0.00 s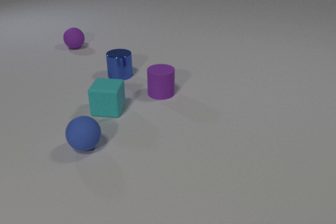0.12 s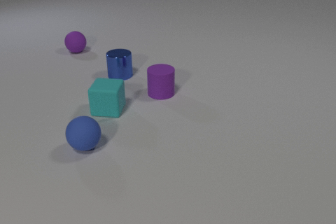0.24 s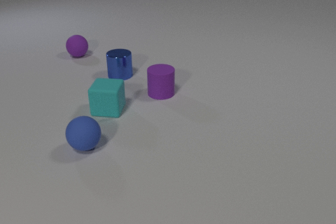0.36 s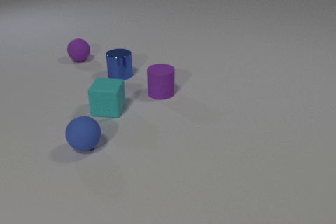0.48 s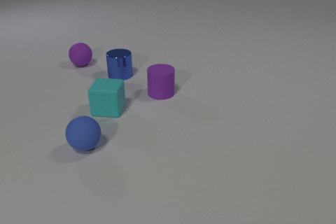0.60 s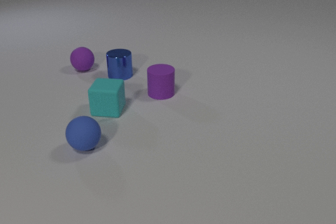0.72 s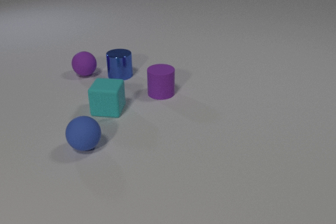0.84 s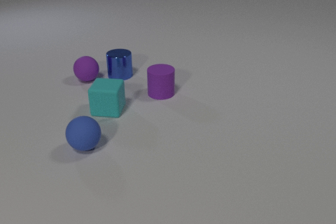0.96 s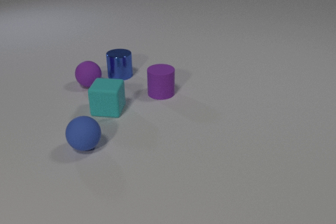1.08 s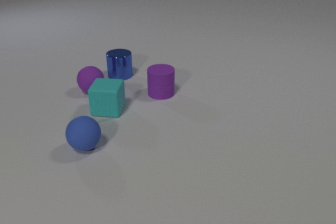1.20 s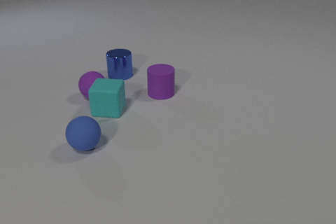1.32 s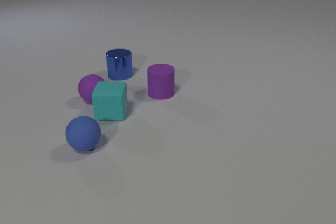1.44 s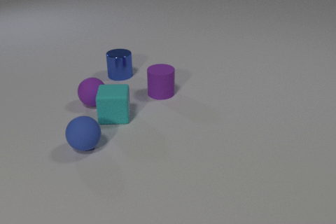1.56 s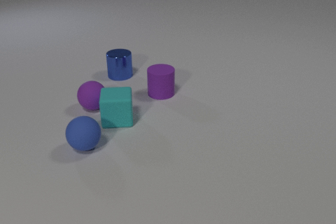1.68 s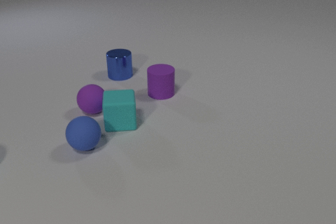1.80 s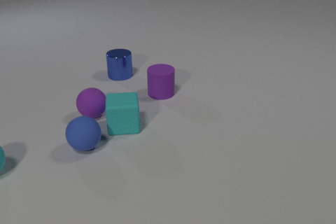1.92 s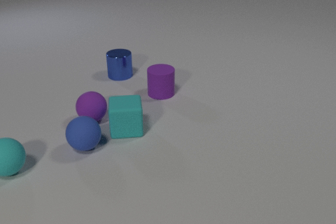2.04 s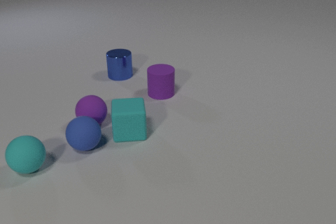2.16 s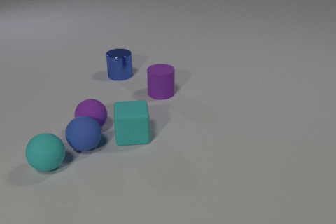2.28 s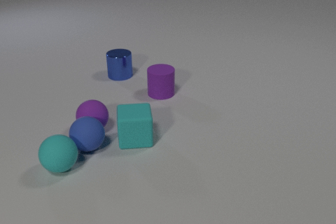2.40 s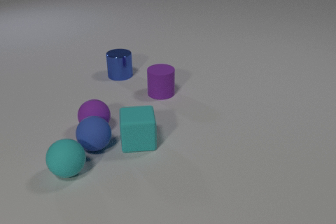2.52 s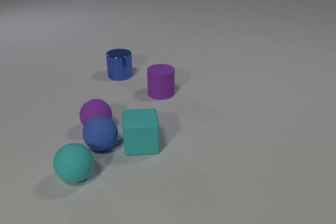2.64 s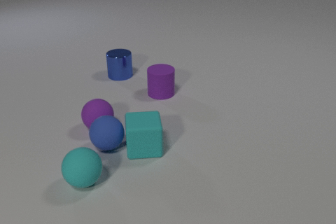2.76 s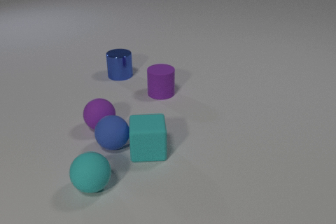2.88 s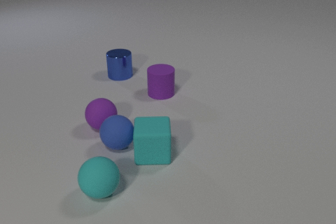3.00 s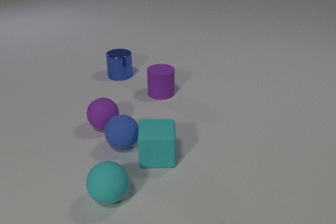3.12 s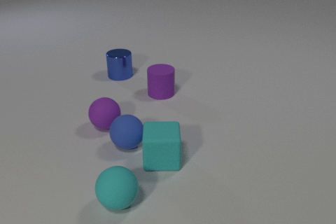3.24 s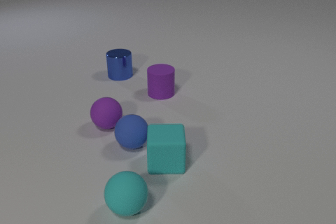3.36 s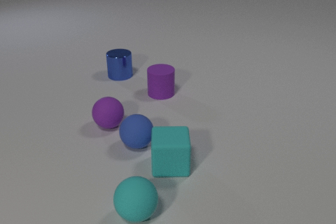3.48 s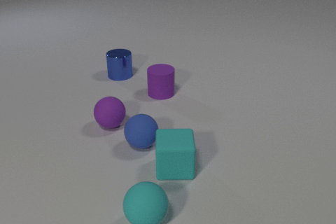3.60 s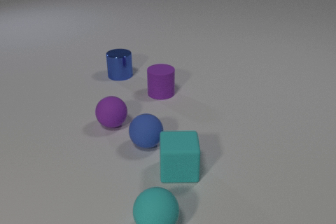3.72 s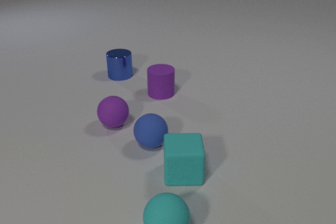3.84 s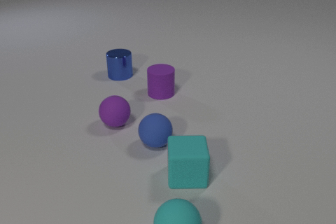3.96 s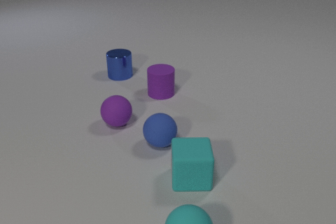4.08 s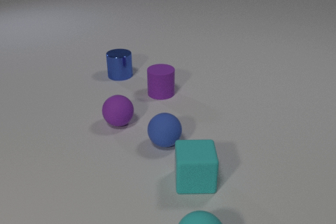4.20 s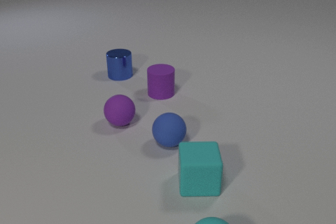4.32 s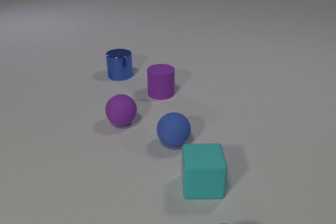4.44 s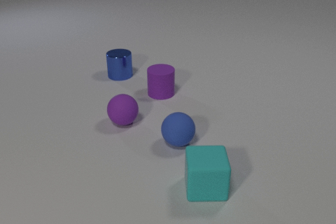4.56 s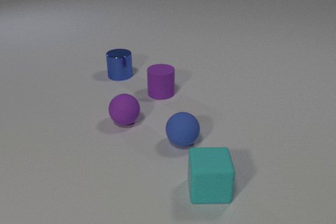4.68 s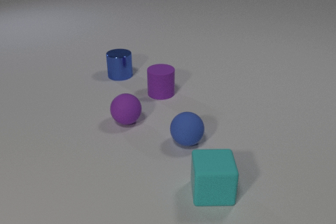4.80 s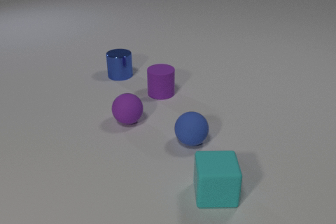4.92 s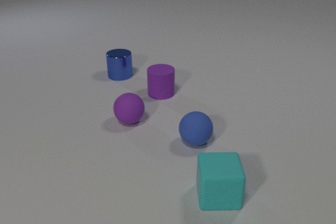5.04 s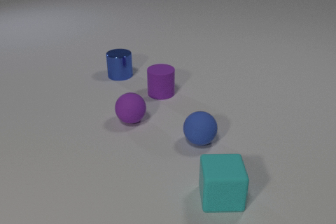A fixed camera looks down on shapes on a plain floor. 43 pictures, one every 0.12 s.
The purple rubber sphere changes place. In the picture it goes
toward the camera.
The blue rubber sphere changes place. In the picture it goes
to the right.
0.00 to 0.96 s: The purple rubber sphere rolls toward the camera.
0.96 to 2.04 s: The purple rubber sphere rolls toward the camera. The cyan rubber cube slides toward the camera and to the right. The cyan rubber sphere comes in at the left edge, rolls to the right. The purple rubber sphere and the cyan rubber cube collide.
2.04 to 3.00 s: The purple rubber sphere rolls to the right and toward the camera. The cyan rubber cube slides toward the camera and to the right. The blue rubber sphere rolls to the right. The cyan rubber sphere rolls to the right and toward the camera. The purple rubber sphere and the blue rubber sphere collide. The blue rubber sphere and the cyan rubber sphere collide. The cyan rubber cube and the blue rubber sphere collide.
3.00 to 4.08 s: The purple rubber sphere rolls to the right. The cyan rubber cube slides to the right and toward the camera. The blue rubber sphere rolls to the right. The cyan rubber sphere rolls to the right and toward the camera.
4.08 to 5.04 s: The purple rubber sphere rolls to the right. The cyan rubber cube slides to the right and toward the camera. The blue rubber sphere rolls to the right. The cyan rubber sphere rolls to the right and toward the camera, leaves at the bottom edge.
How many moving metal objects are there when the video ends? 0.
How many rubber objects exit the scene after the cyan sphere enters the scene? 1.
Are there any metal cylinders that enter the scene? no.
